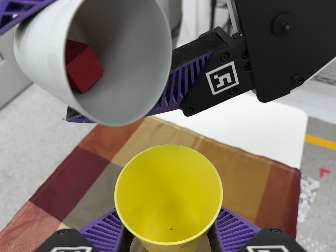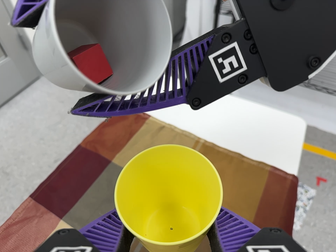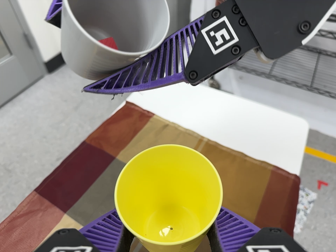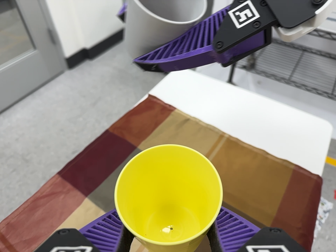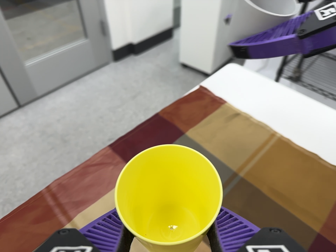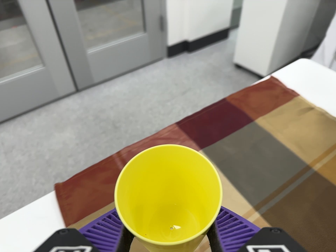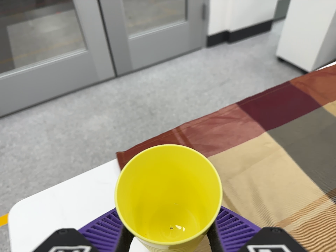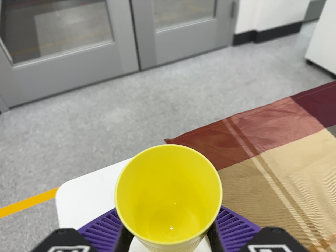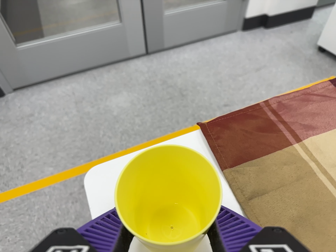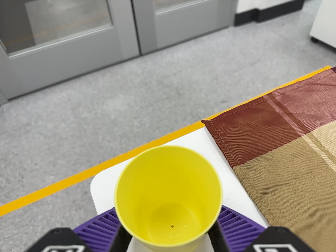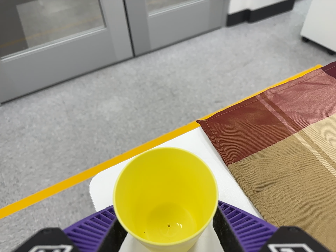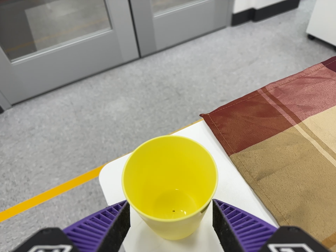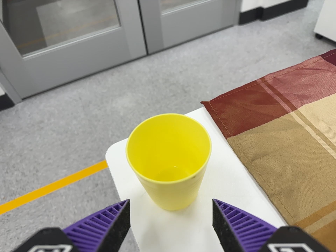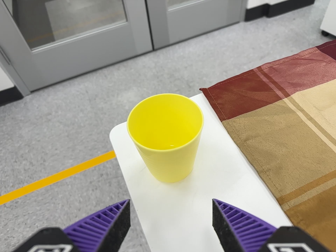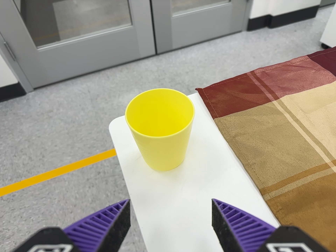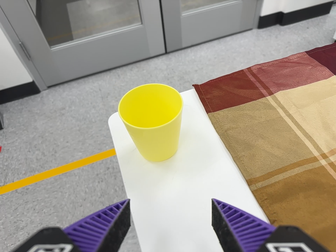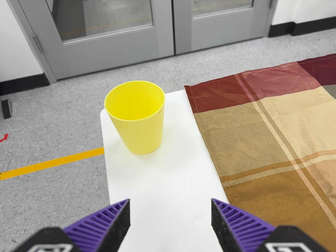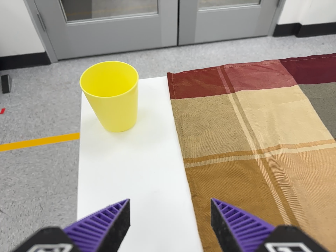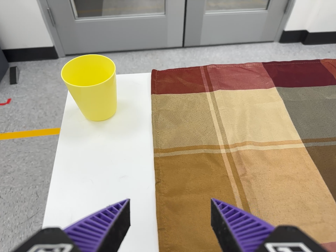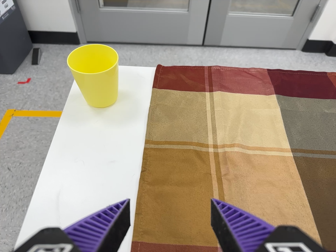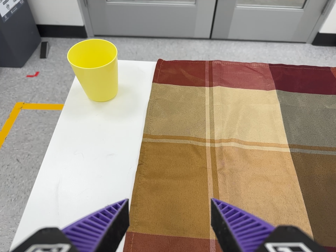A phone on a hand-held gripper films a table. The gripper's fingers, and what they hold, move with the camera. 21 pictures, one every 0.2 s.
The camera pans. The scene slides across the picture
to the right.
The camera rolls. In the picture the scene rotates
clockwise.
0.0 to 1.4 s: The camera pans to its left by about 25 degrees. It travels to its left and toward the bottom of its view, about 28 cm, so close, fixed things drift to the right. It rolls about its line of sight by about 30 degrees, and the scene rotates clockwise.
1.4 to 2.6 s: The camera travels toward the bottom of its view and to its left, about 7 cm, so close, fixed things drift upward.
2.6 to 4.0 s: The camera pans to its left by about 10 degrees. It travels to its right and backward, about 24 cm. It rolls about its line of sight by about 25 degrees, and the scene rotates clockwise.
The film runs backward here.
